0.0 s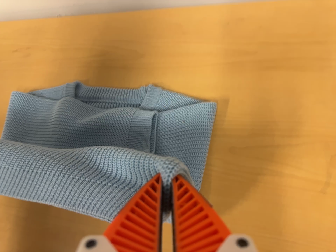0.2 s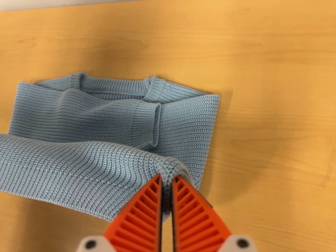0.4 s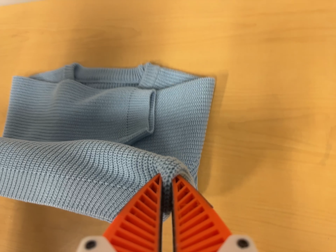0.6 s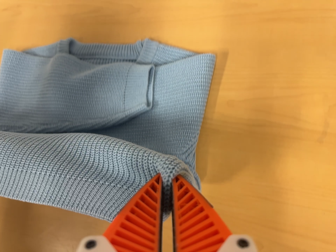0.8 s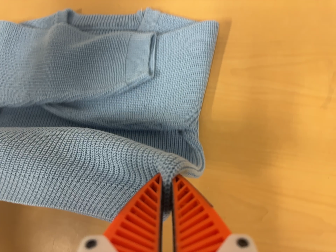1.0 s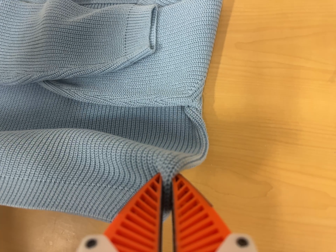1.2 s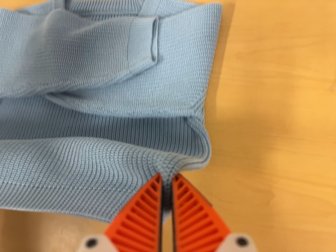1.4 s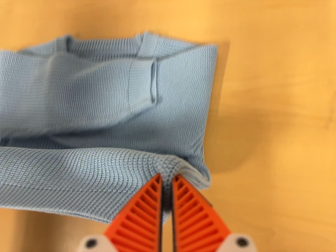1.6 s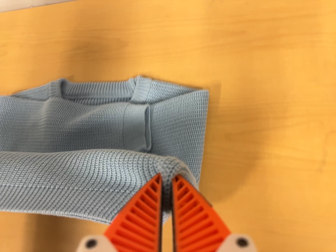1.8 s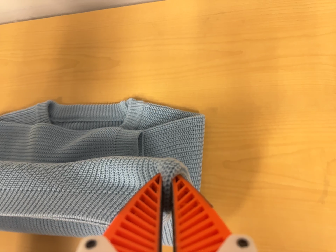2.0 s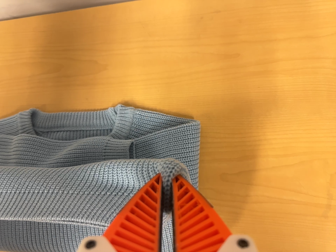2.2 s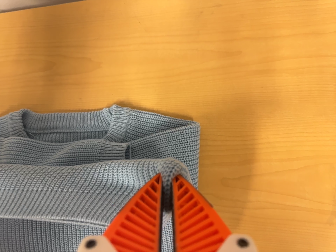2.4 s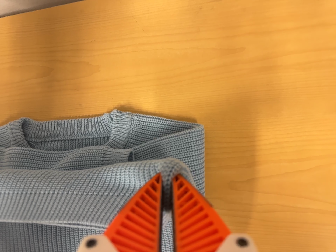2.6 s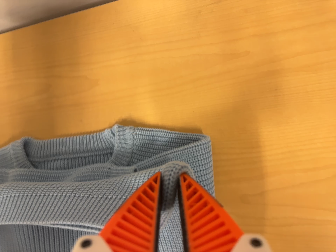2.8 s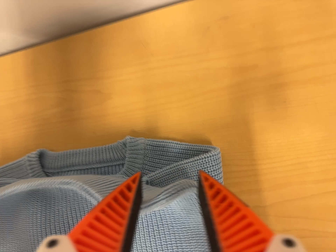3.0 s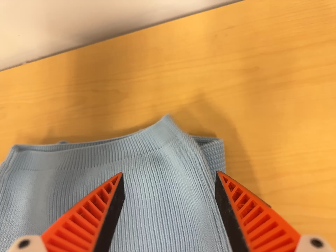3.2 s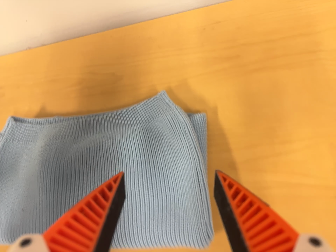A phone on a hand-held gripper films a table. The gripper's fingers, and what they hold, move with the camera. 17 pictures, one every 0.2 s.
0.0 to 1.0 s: The camera travels toward the bottom of its view, about 9 cm, so close, fixed things drift upward. Its aim tips toward the bottom of its view by about 10 degrees, and the scene shifts upward.
1.0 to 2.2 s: The camera travels toward the top of its view, about 20 cm, so close, fixed things drift downward.
2.2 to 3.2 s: The camera travels toward the bottom of its view and backward, about 9 cm. Its aim tips toward the top of its view by about 10 degrees.
The film runs forward here.
